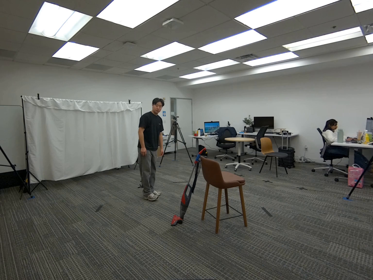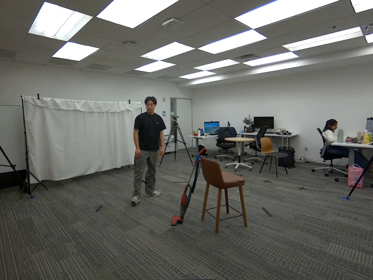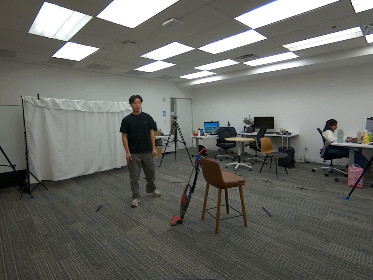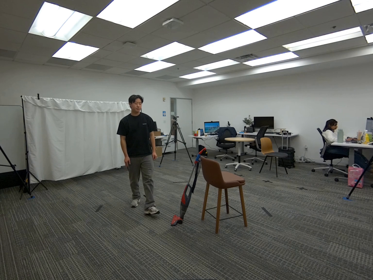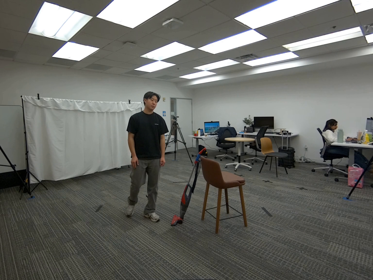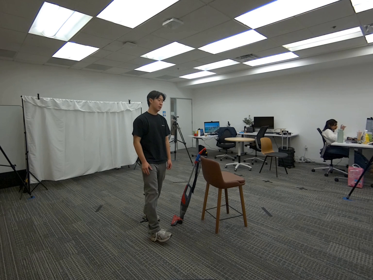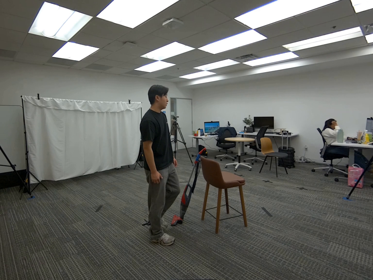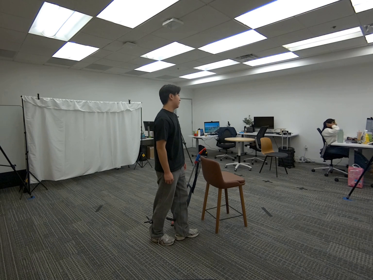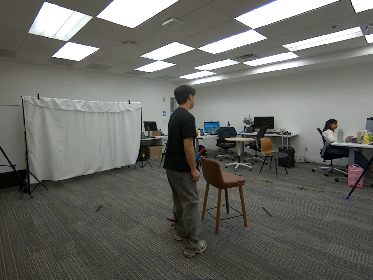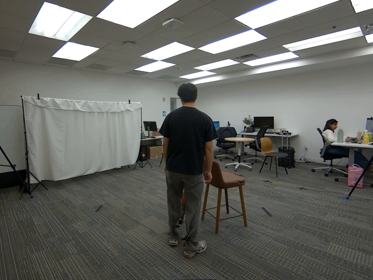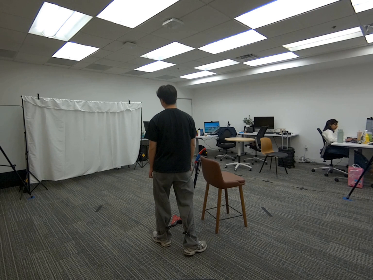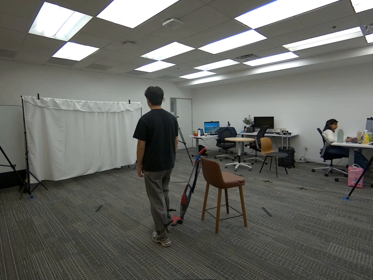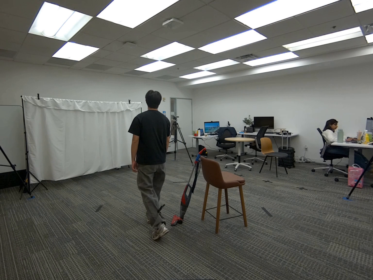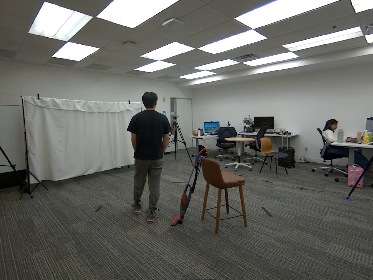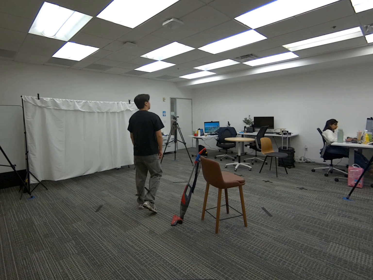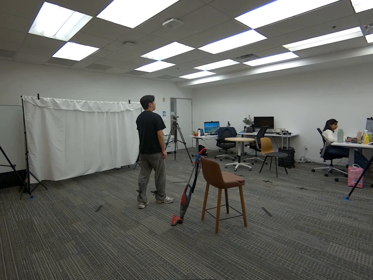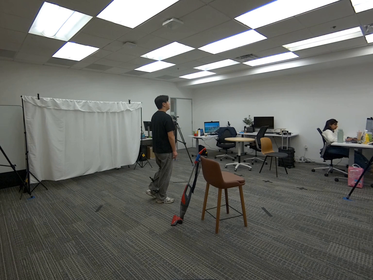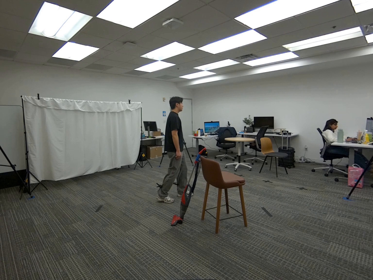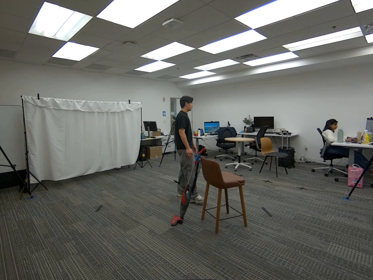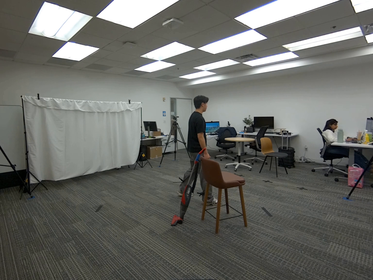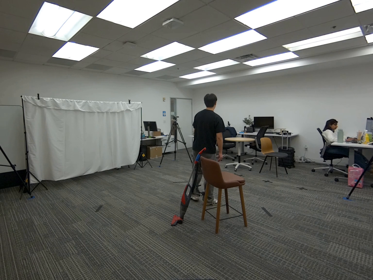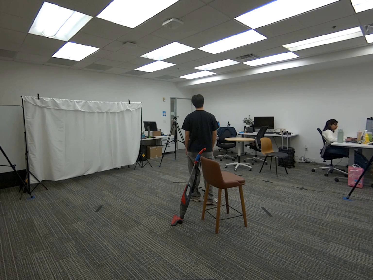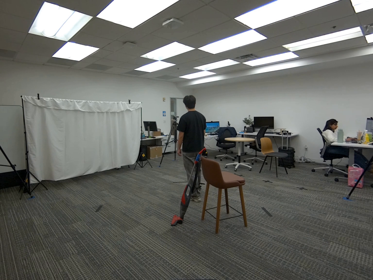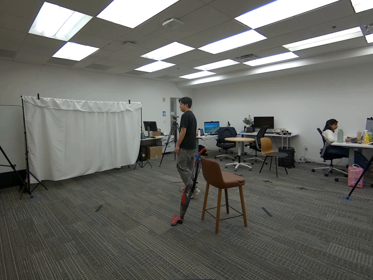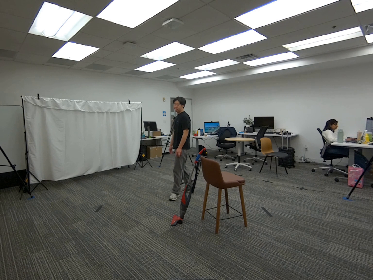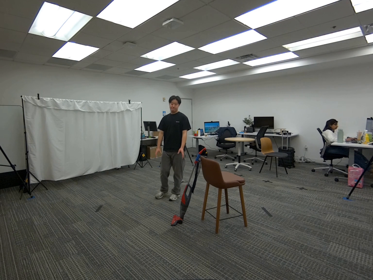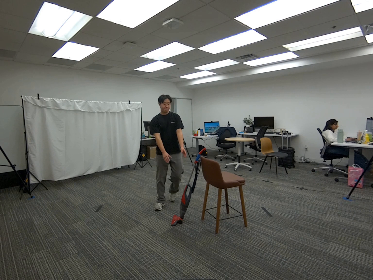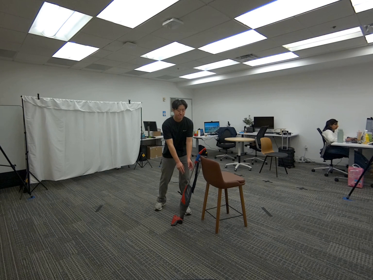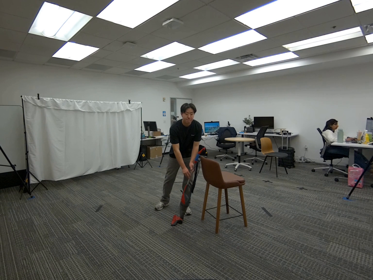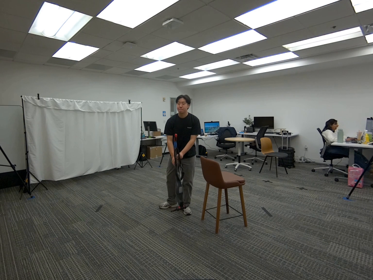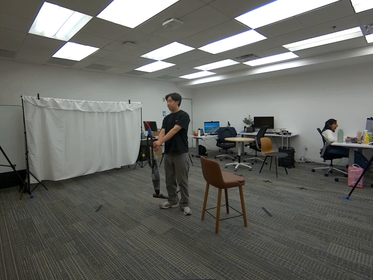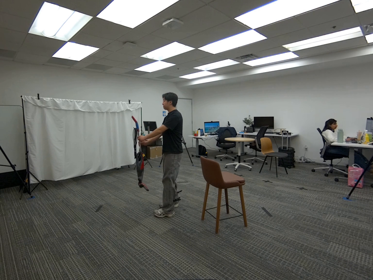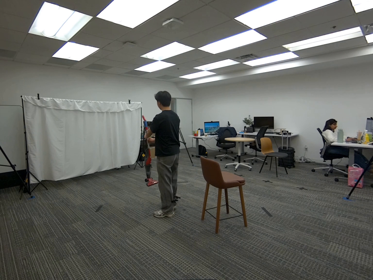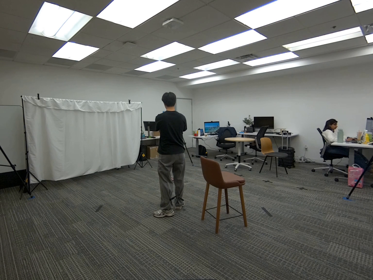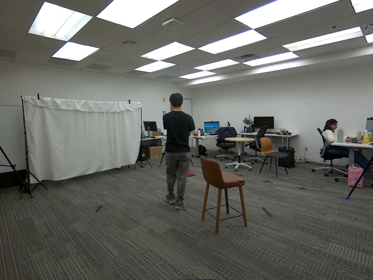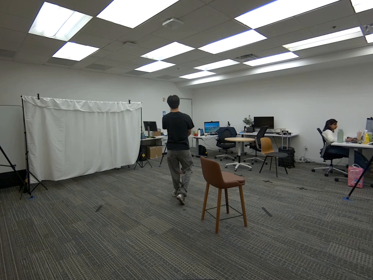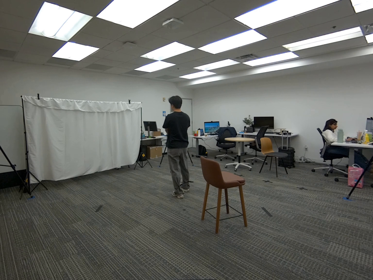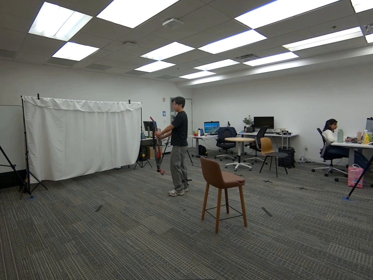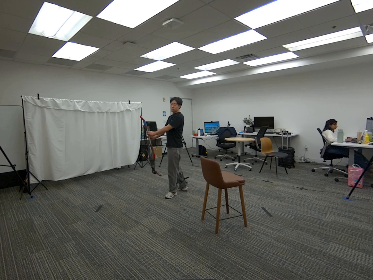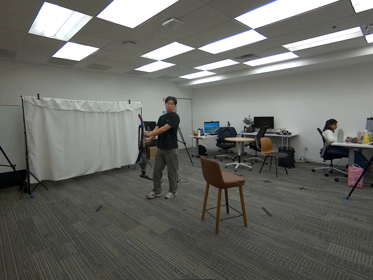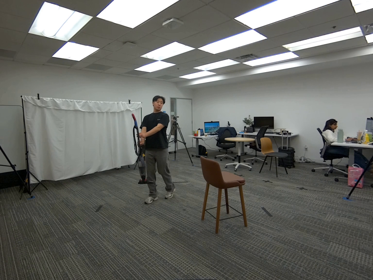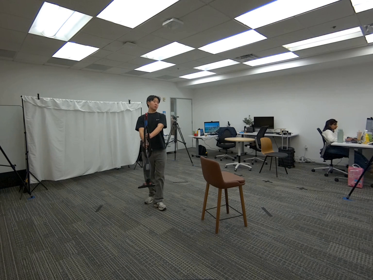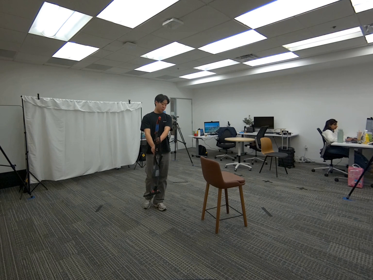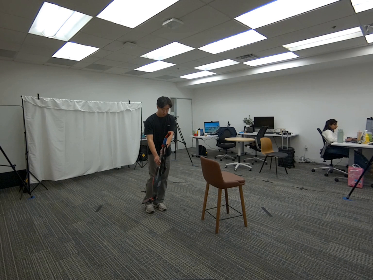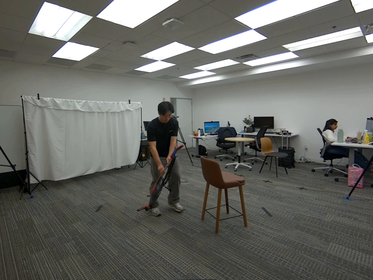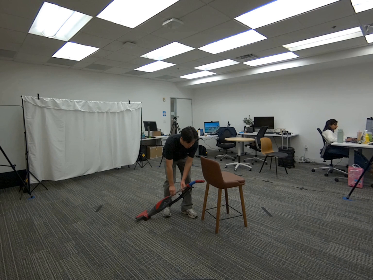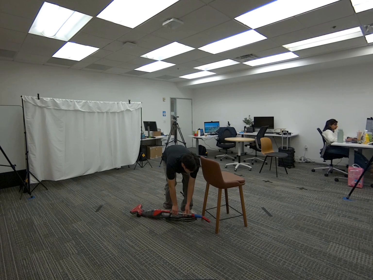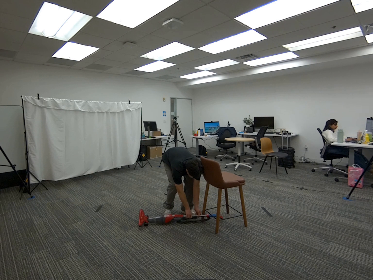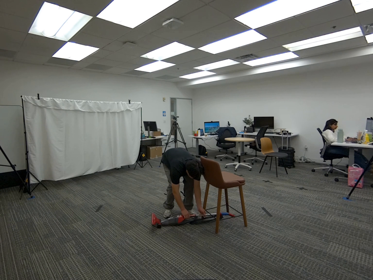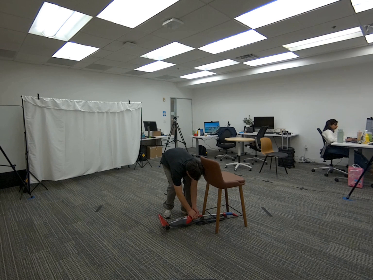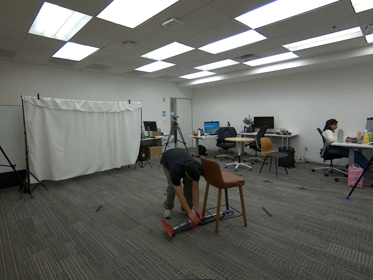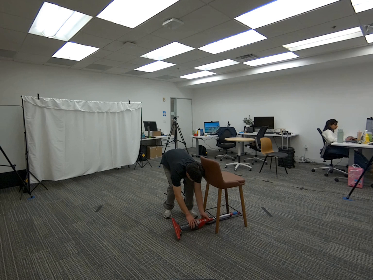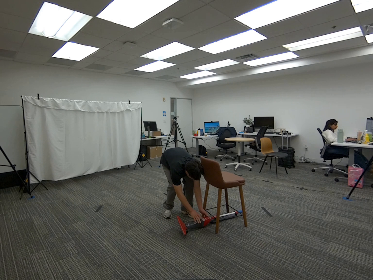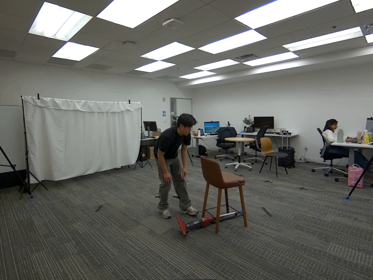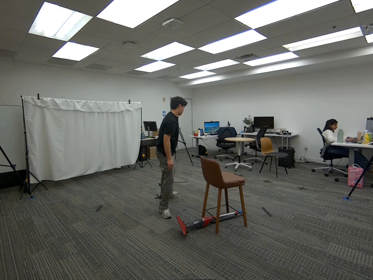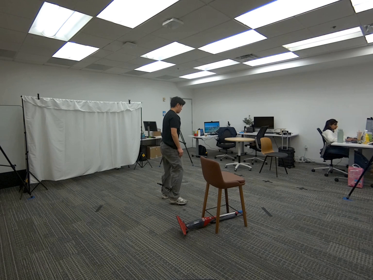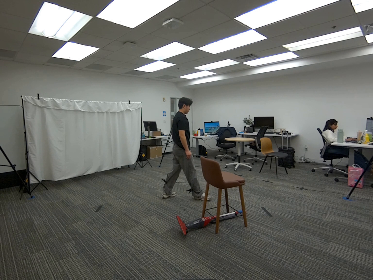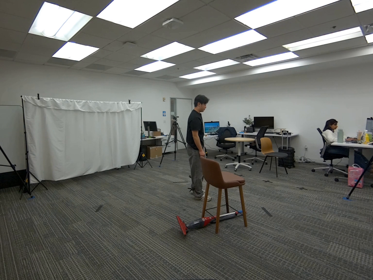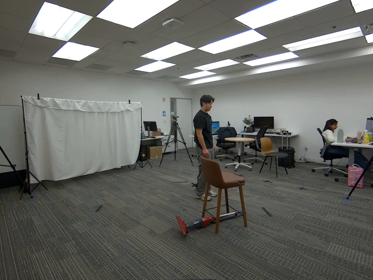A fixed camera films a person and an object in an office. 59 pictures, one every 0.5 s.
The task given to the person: Walk over to the vacuum leaning on the tall bar stool and using both hands to pick up the vacuum proceed to hold the vacuum infront of you and walk around and place underneath the tall bar stool.
